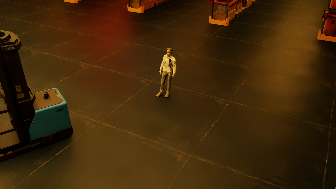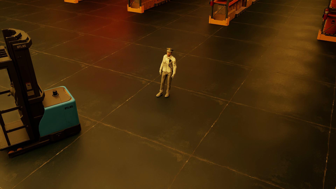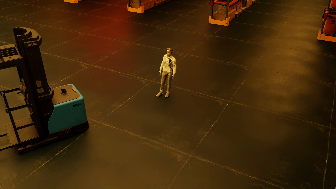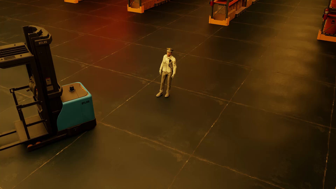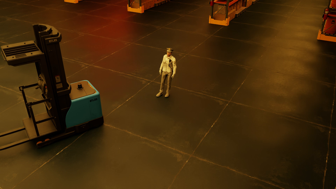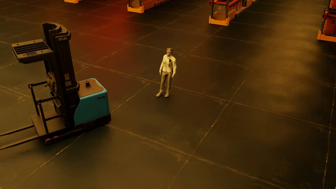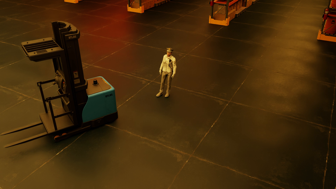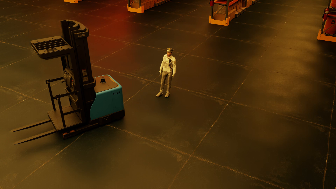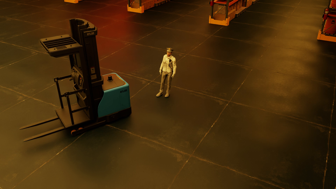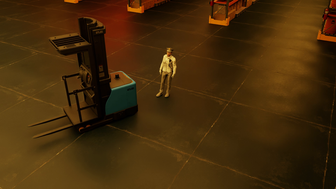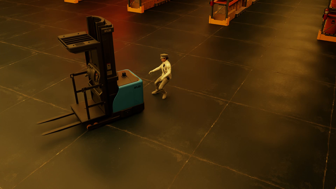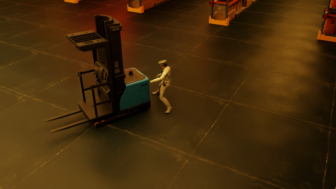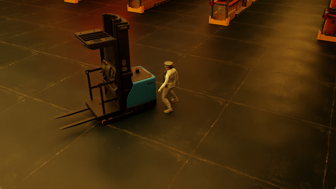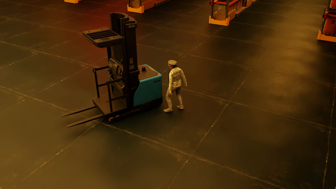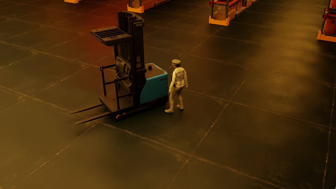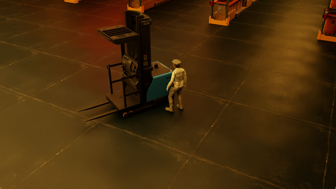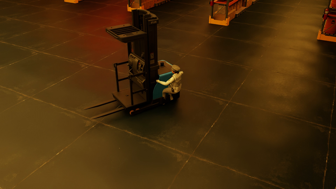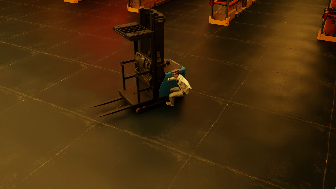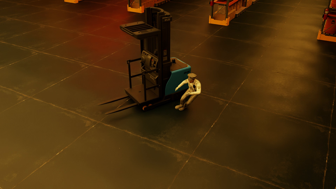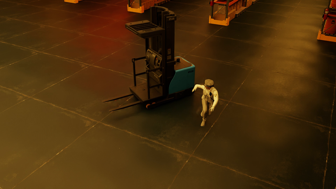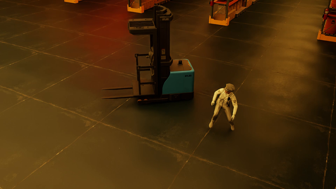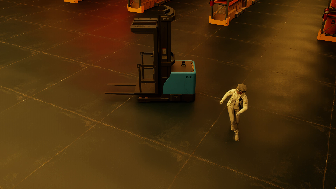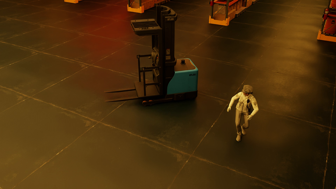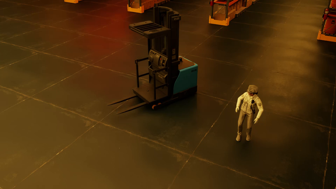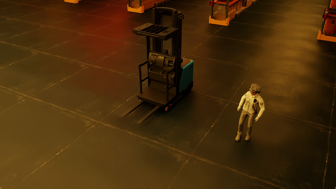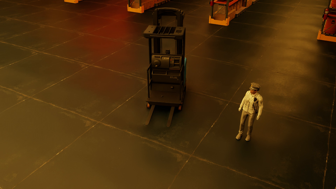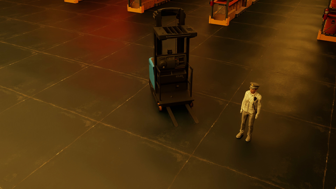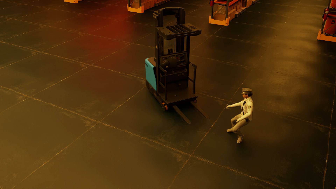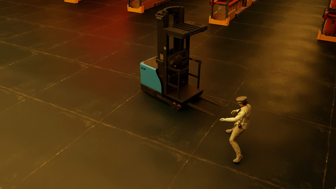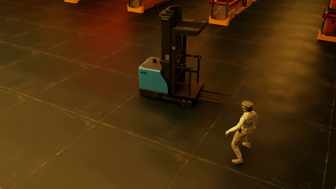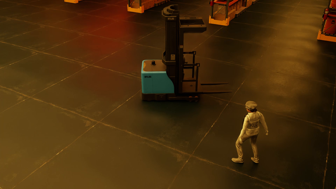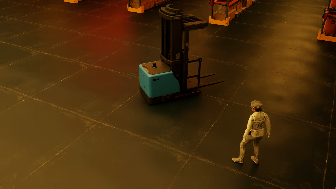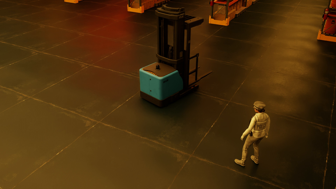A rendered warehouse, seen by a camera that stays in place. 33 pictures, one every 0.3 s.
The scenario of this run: Near miss between a forklift and a person.
